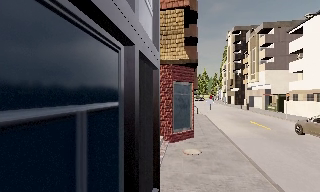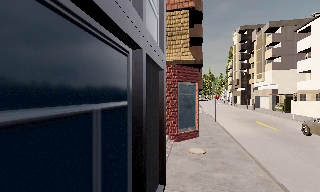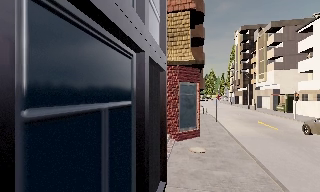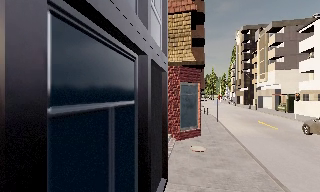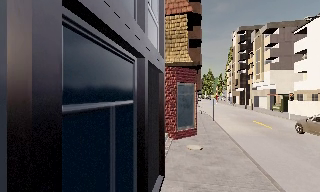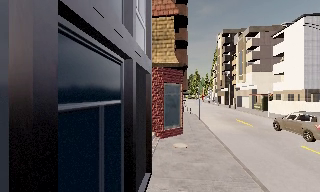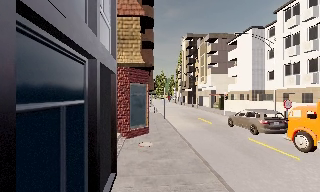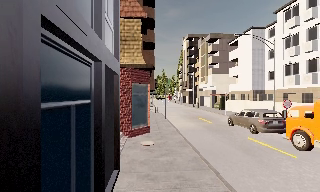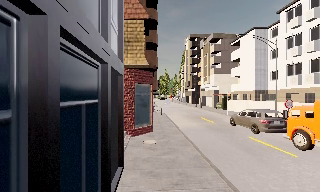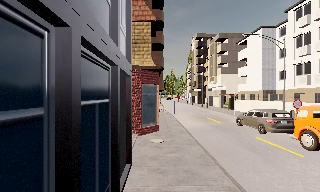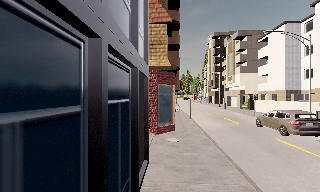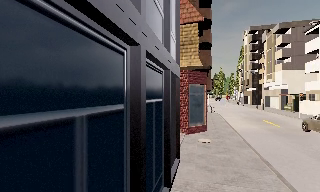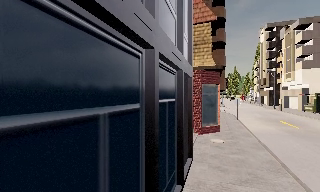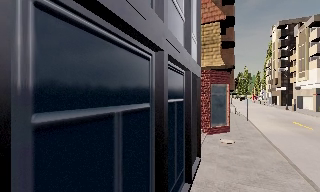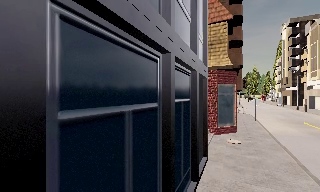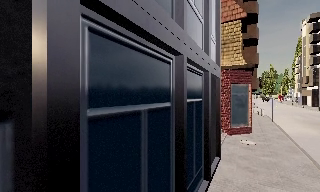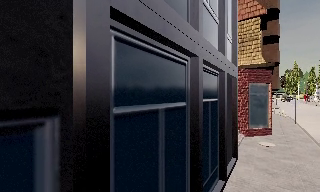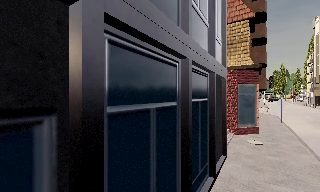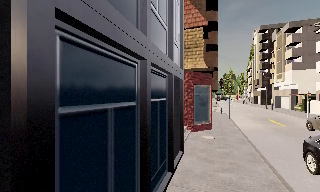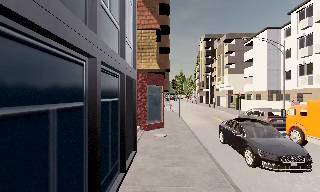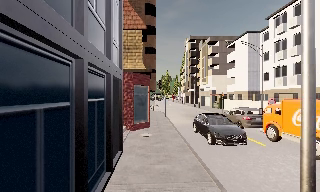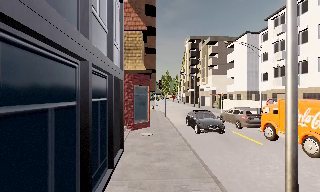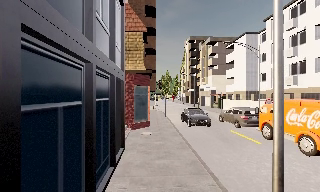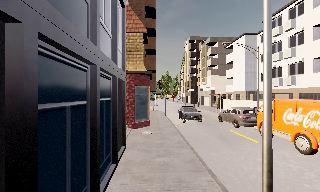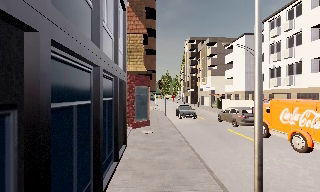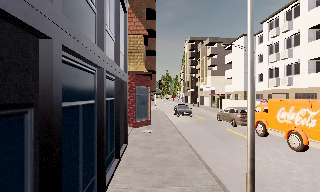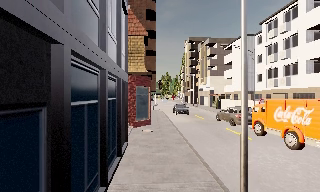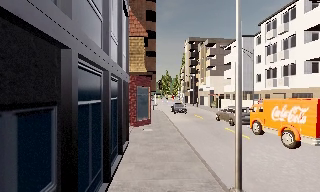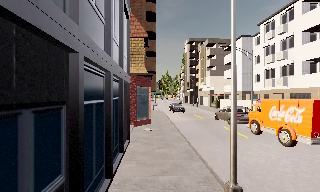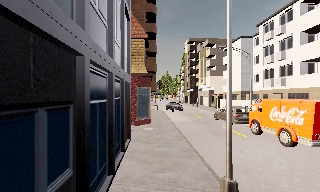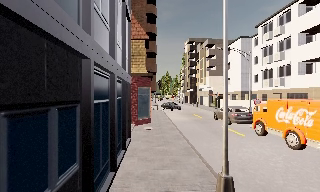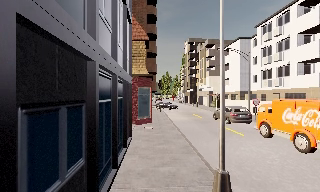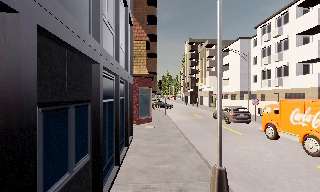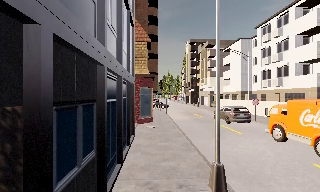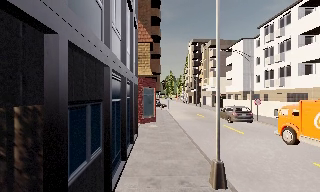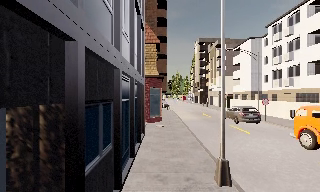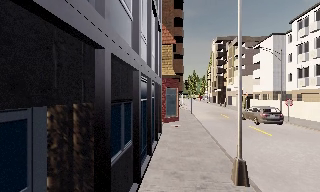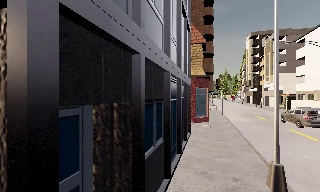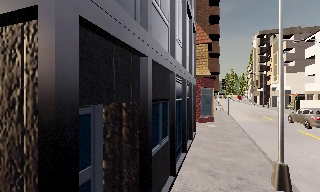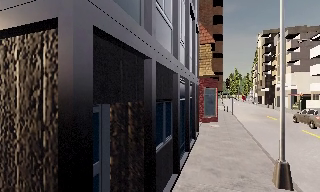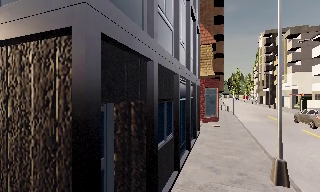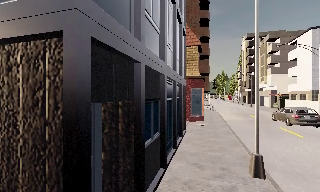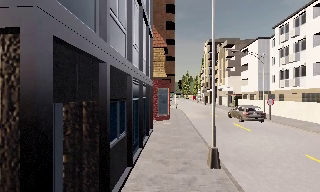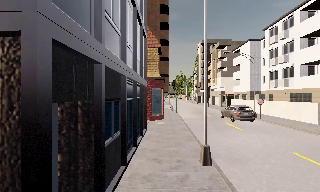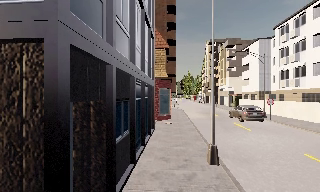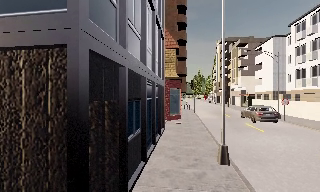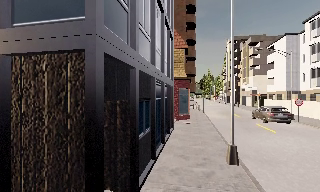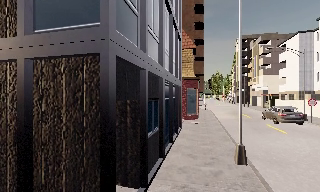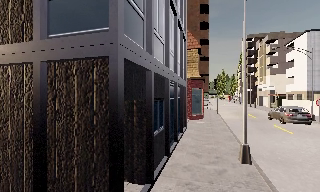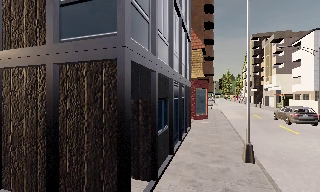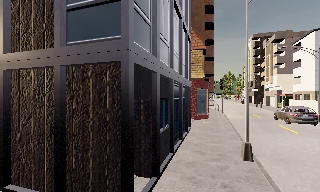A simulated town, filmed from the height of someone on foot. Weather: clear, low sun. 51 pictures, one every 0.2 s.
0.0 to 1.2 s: The camera pans to its right, which is clockwise from overhead, by about 15 degrees. It travels backward, about 1 m, so what stands in front gets smaller.
1.2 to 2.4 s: The camera swings to its left by about 25 degrees, and the scene slides to the right. It travels backward, about 1 m, so what stands in front gets smaller.
2.4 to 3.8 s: The camera pans to its right, which is clockwise from overhead, by about 15 degrees. It travels backward, about 1 m, so what stands in front gets smaller.
3.8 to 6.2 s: The camera travels backward, about 2.5 m, so what stands in front gets smaller.
6.2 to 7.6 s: The camera pans to its left, which is counterclockwise from overhead, by about 20 degrees. It travels backward, about 1.5 m, so what stands in front gets smaller.
7.6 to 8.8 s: The scene slides to the left, as the camera pans about 15 degrees to its right. It travels backward, about 1 m, so what stands in front gets smaller.
8.8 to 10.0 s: The scene slides to the right, as the camera pans about 15 degrees to its left. It travels backward, about 1 m, so what stands in front gets smaller.
The film runs backward here.
